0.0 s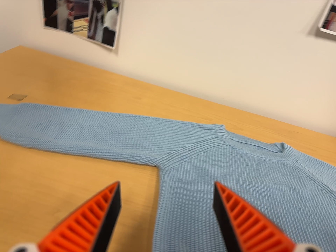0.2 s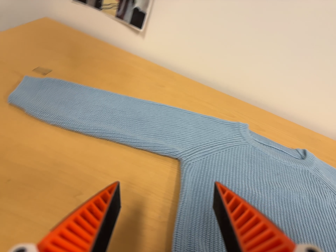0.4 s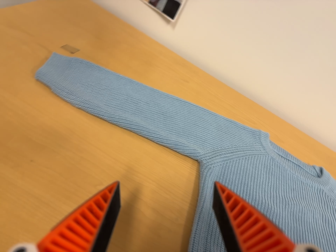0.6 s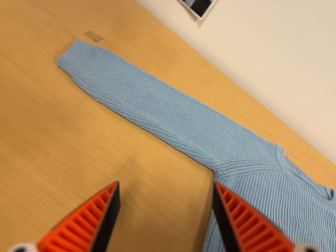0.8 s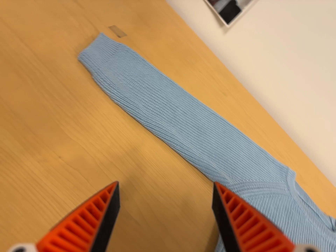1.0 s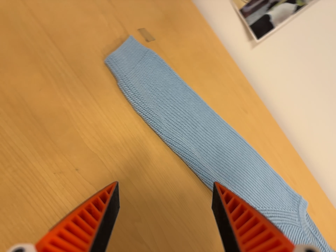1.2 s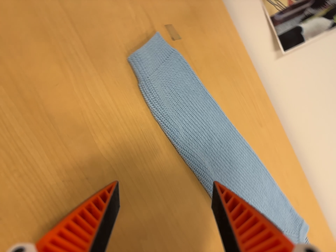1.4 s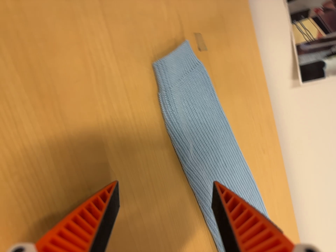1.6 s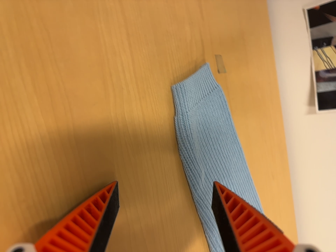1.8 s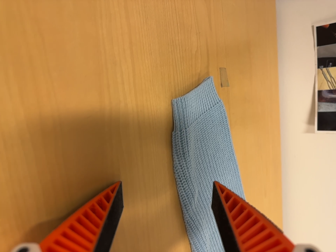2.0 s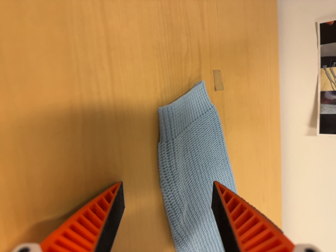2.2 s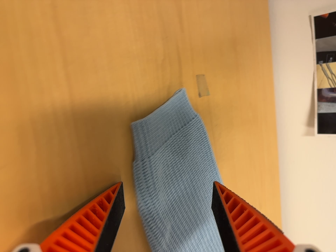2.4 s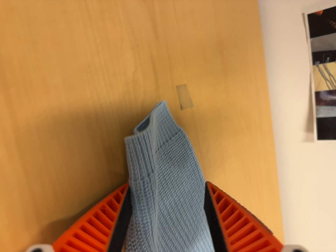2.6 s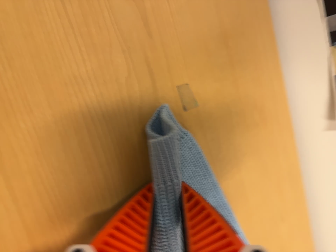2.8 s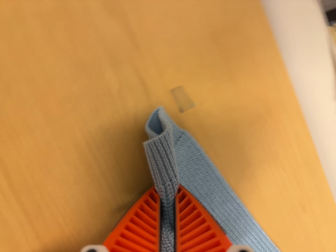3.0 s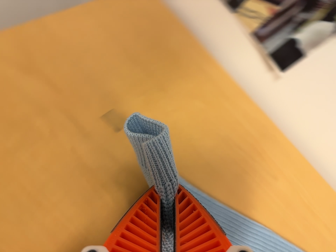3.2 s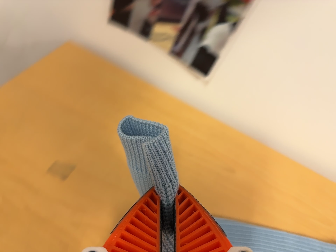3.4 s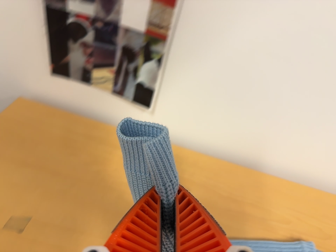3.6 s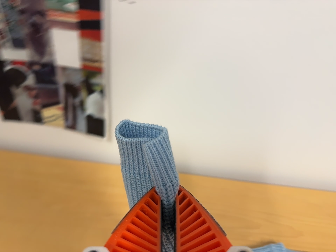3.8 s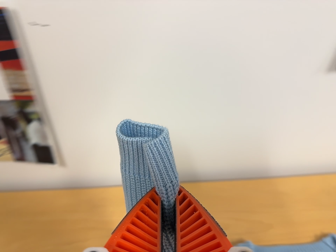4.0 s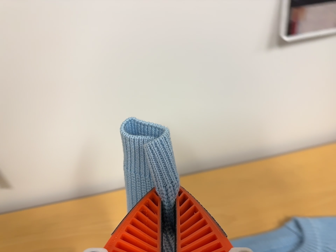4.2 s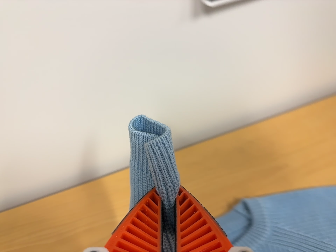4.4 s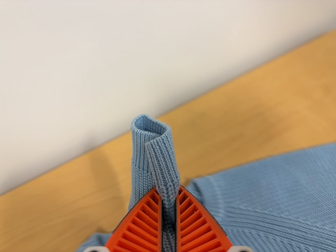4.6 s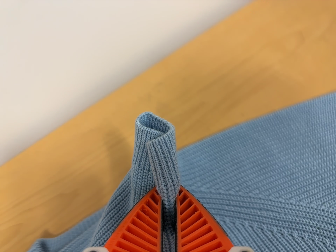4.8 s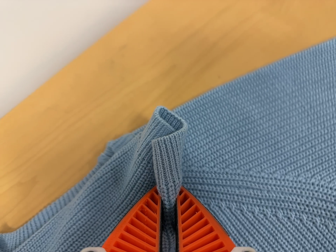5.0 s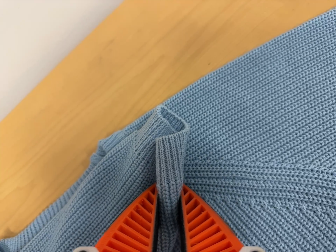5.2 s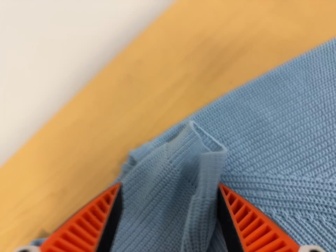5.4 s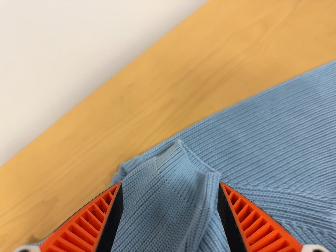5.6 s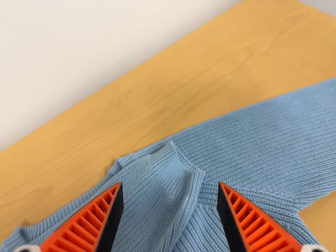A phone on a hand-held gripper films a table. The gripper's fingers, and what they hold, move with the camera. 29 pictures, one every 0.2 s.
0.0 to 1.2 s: The camera travels to its left, toward the top of its view and forward, about 24 cm, so close, fixed things drift to the right. Its aim tips toward the bottom of its view by about 10 degrees. It rolls about its line of sight by about 45 degrees, and the scene rotates clockwise.
1.2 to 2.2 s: The camera travels toward the top of its view and forward, about 14 cm, so close, fixed things drift downward. It rolls about its line of sight by about 20 degrees, and the scene rotates clockwise.
2.2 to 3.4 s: The camera travels to its right, about 30 cm, so close, fixed things drift to the left. Its aim tips toward the top of its view by about 15 degrees, and the scene shifts downward. It rolls about its line of sight by about 65 degrees, and the scene rotates counterclockwise.
3.4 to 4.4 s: The scene slides to the left, as the camera pans about 15 degrees to its right. It travels to its right, about 40 cm, so close, fixed things drift to the left. Its aim tips toward the bottom of its view by about 10 degrees. It rolls about its line of sight by about 40 degrees, and the scene rotates counterclockwise.
4.4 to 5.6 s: The camera travels to its right, about 12 cm, so close, fixed things drift to the left.
The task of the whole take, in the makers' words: left arm across.
The film runs forward here.
